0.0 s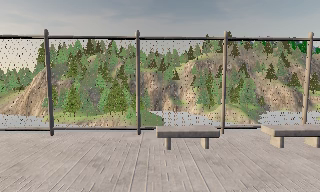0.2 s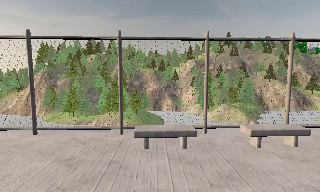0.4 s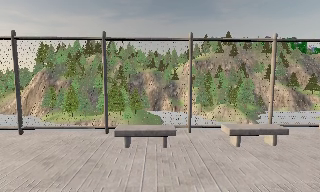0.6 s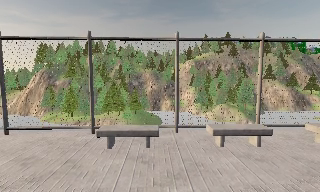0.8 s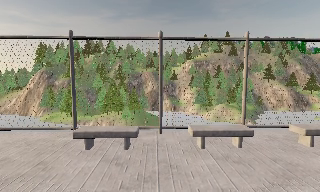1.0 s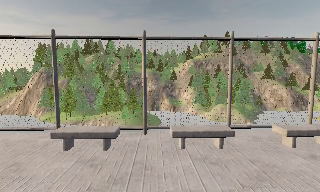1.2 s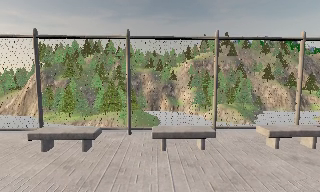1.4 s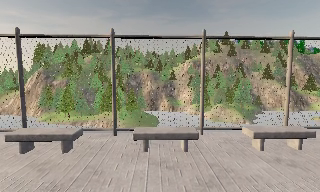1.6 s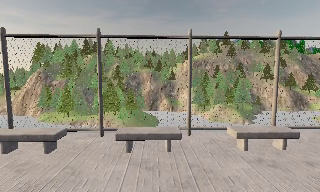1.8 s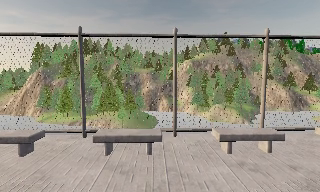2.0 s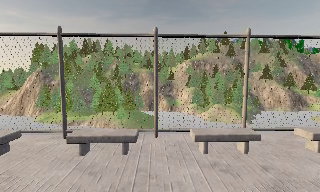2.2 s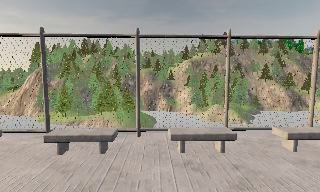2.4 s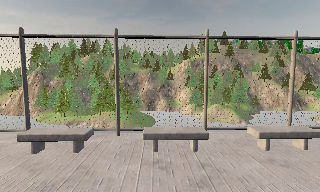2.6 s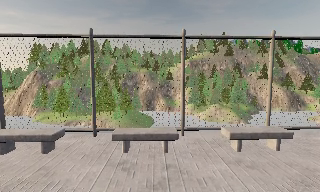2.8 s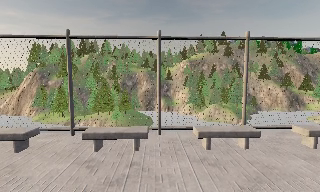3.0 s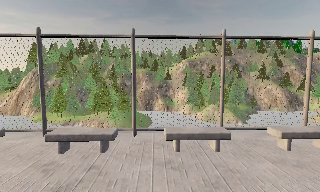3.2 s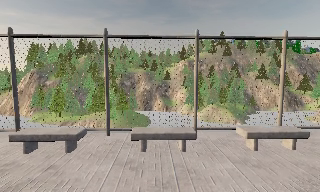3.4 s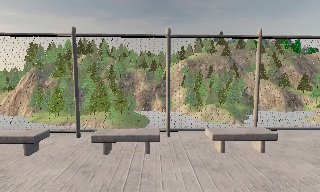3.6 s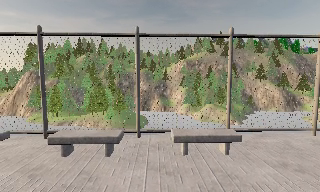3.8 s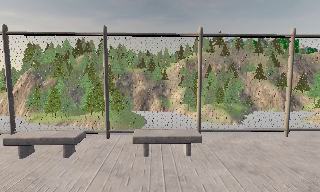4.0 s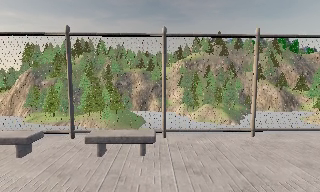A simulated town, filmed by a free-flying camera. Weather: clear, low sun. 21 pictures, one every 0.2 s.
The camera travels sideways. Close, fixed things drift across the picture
to the left.
0.0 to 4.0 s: The camera travels to its right, about 13 m, so close, fixed things drift to the left. It gains speed.
The film runs backward here.
